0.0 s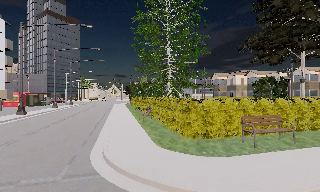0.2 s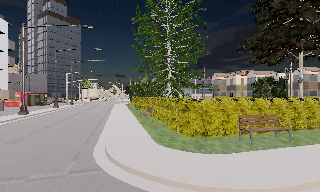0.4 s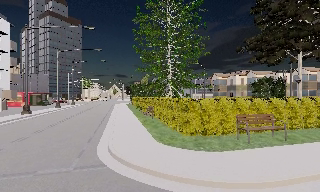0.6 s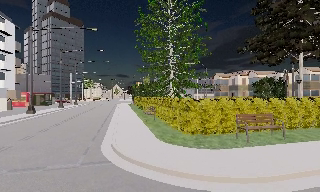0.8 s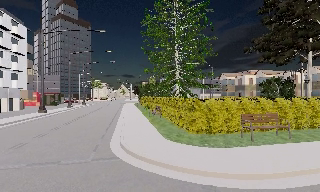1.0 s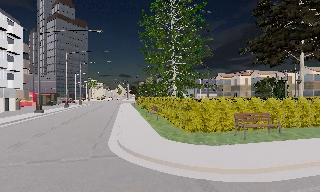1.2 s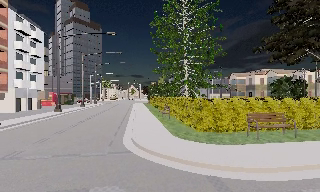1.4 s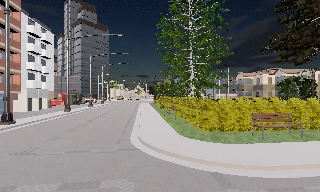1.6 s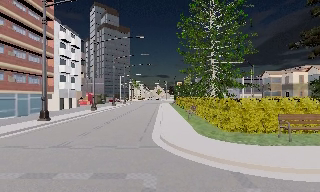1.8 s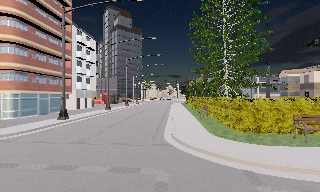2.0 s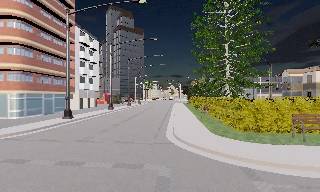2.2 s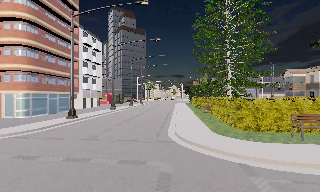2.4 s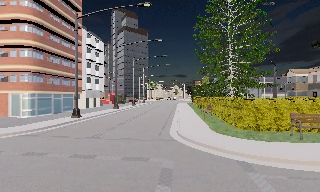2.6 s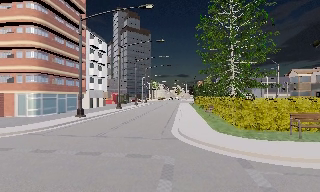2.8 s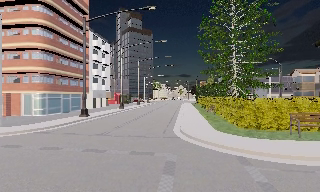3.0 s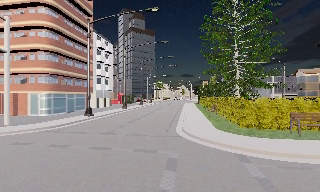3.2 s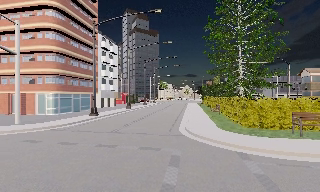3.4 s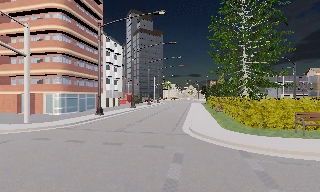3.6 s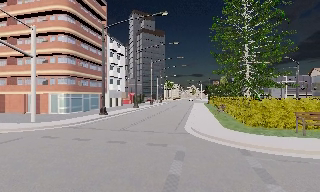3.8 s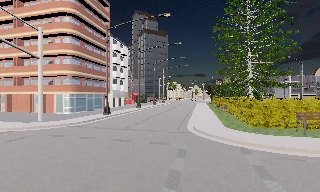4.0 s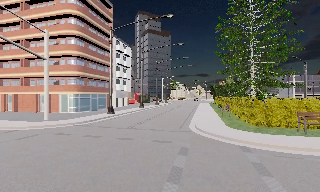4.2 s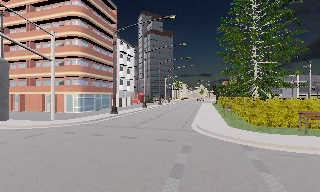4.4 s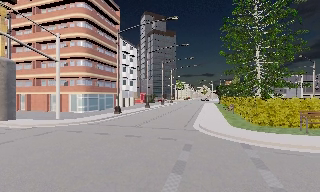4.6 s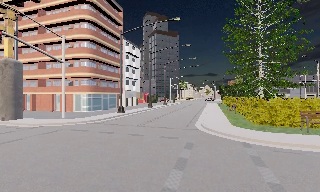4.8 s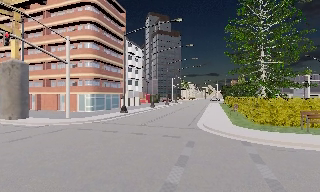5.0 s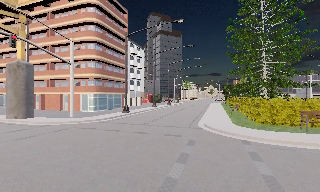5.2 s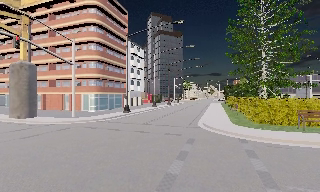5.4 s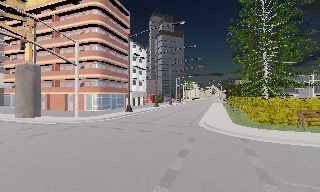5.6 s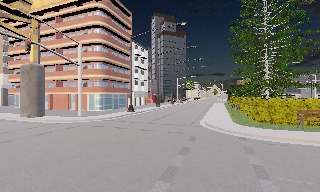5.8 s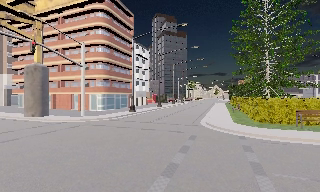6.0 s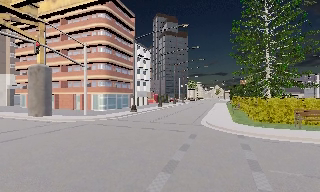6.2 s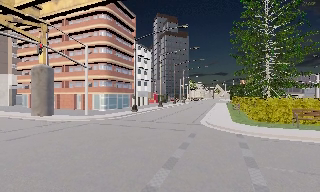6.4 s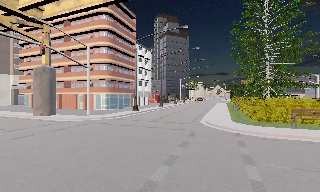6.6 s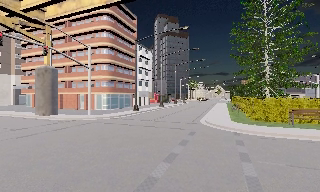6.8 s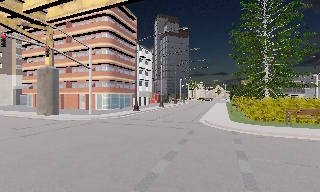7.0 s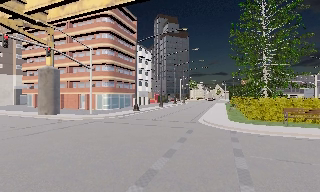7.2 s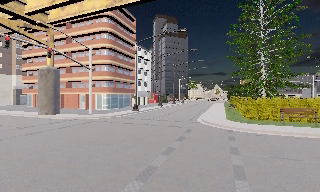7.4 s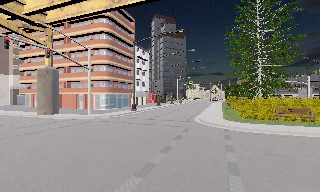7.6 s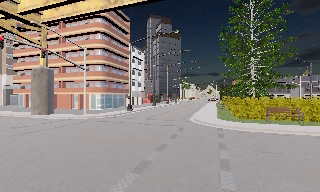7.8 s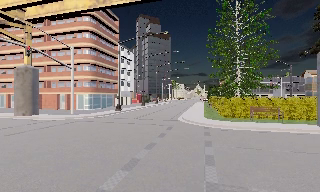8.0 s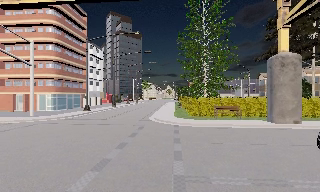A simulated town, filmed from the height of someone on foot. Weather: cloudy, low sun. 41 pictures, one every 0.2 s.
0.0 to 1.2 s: The camera travels backward, about 1.5 m, so what stands in front gets smaller.
1.2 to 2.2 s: The camera pans to its left, which is counterclockwise from overhead, by about 15 degrees. It travels backward, about 1.5 m, so what stands in front gets smaller.
2.2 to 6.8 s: The camera pans to its left, which is counterclockwise from overhead, by about 15 degrees. It travels backward, about 6 m, so what stands in front gets smaller.
6.8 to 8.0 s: The scene slides to the left, as the camera pans about 15 degrees to its right. It travels backward, about 1.5 m, so what stands in front gets smaller.
The film runs backward here.
